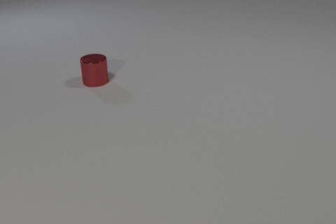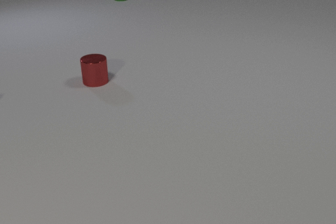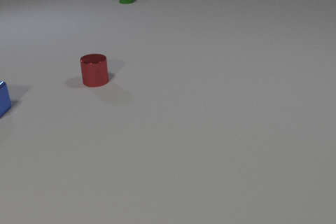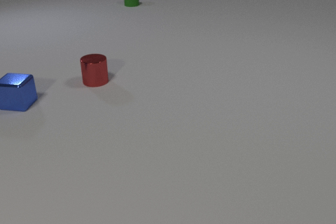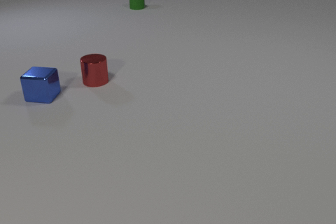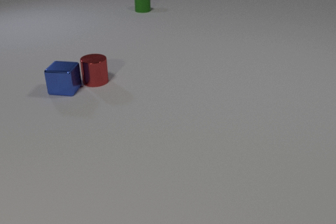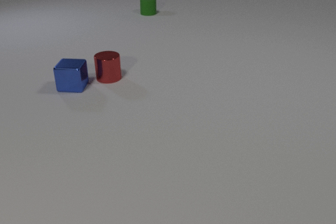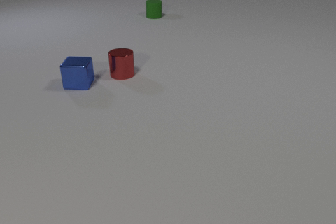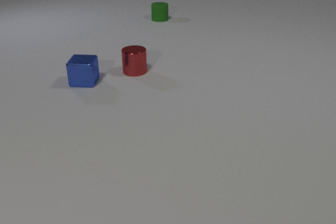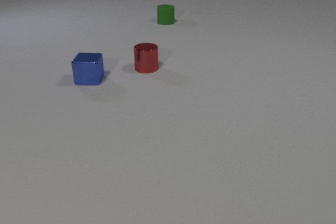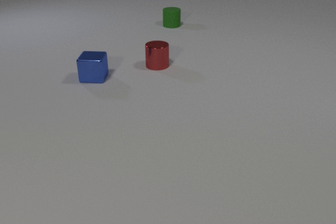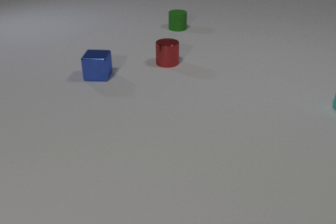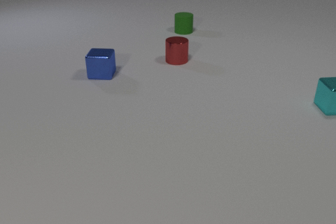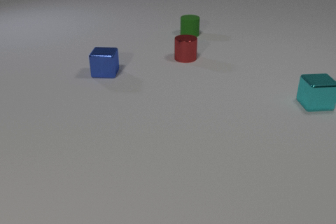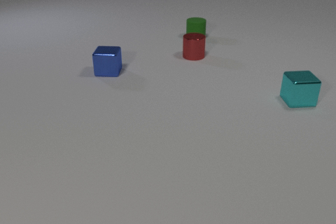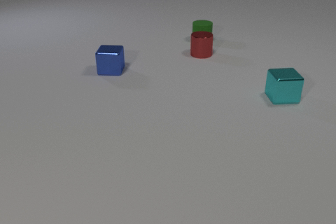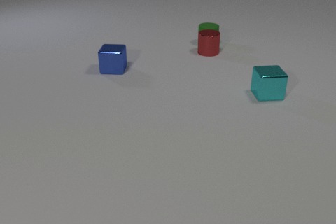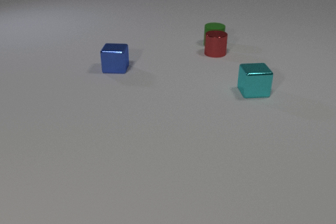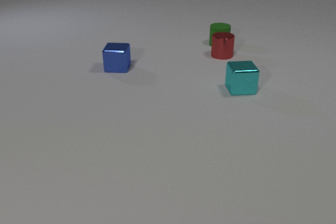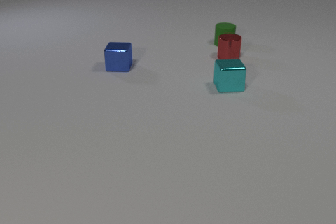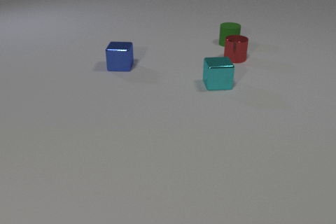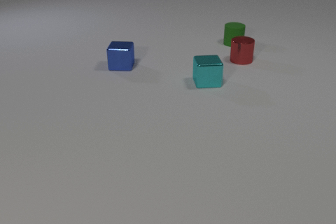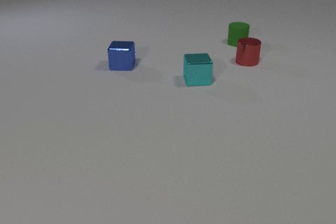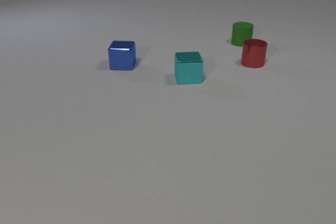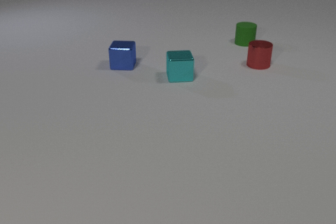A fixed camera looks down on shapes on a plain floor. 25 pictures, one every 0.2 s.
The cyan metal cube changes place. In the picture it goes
to the left.
The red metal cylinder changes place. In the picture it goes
to the right.
0.0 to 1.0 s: The blue metal cube comes in at the left edge, slides to the right. The green rubber cylinder slides toward the camera and to the right.
1.0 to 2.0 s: The blue metal cube slides to the right and away from the camera. The red metal cylinder slides to the right and away from the camera. The green rubber cylinder slides toward the camera and to the right. The blue metal cube and the red metal cylinder collide.
2.0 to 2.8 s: The blue metal cube slides to the right and away from the camera. The red metal cylinder slides to the right and away from the camera. The green rubber cylinder slides toward the camera and to the right. The cyan metal cube comes in at the right edge, slides to the left.
2.8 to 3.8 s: The blue metal cube slides to the right and away from the camera. The red metal cylinder slides to the right. The green rubber cylinder slides to the right and toward the camera. The cyan metal cube slides to the left. The red metal cylinder and the green rubber cylinder collide.
3.8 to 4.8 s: The red metal cylinder slides to the right and toward the camera. The green rubber cylinder slides to the right. The cyan metal cube slides to the left.
What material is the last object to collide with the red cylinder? rubber.
Are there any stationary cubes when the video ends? yes.
How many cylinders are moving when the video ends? 2.
